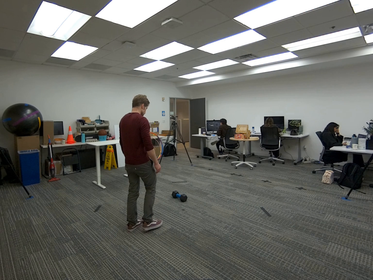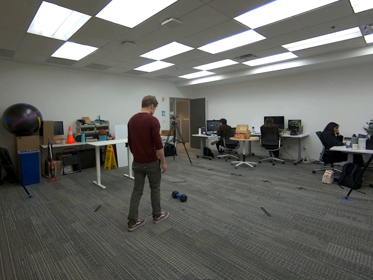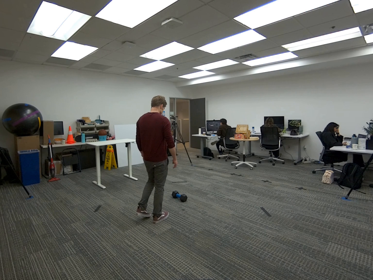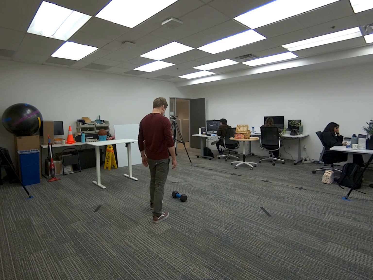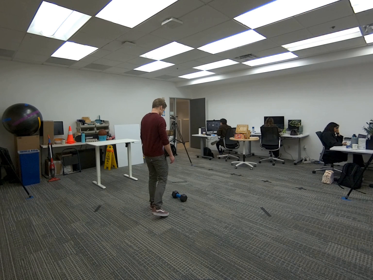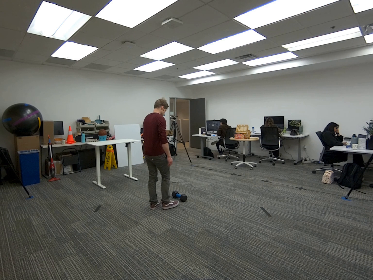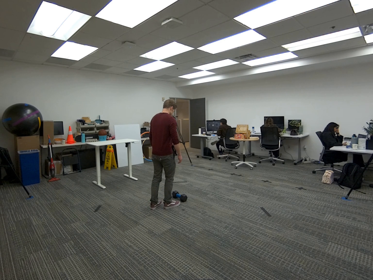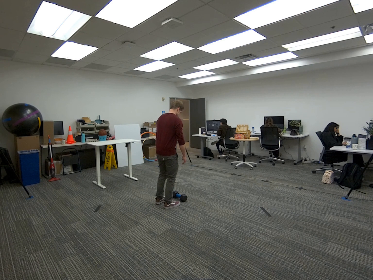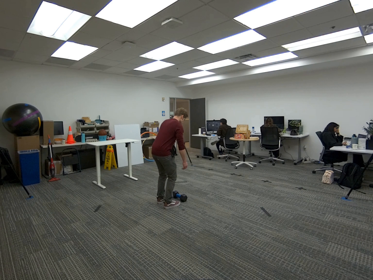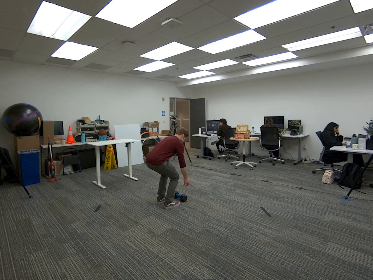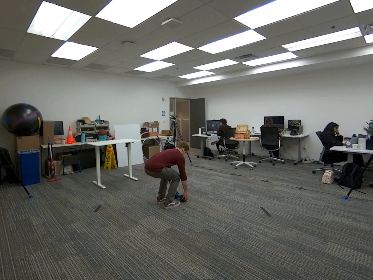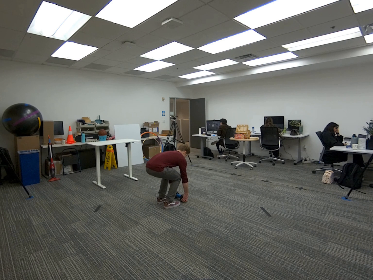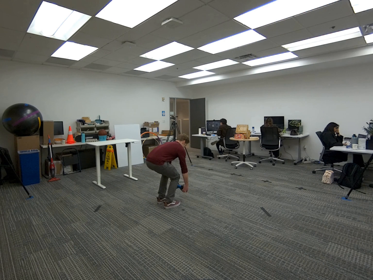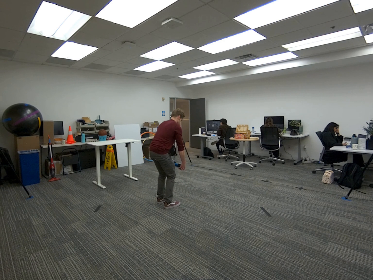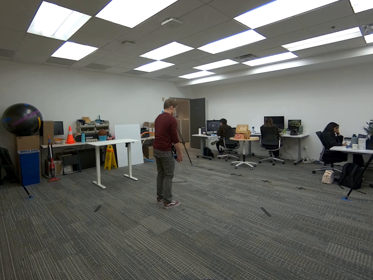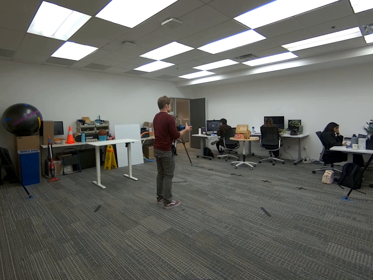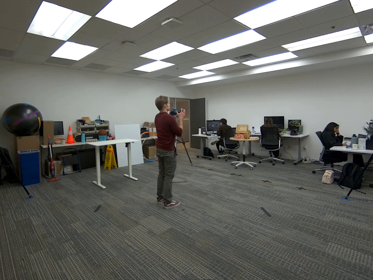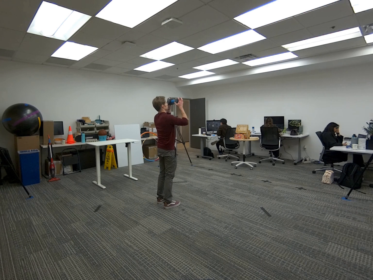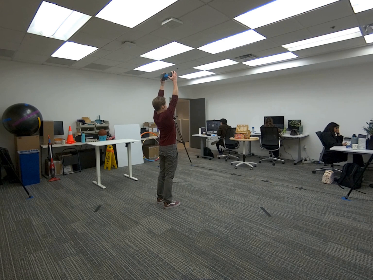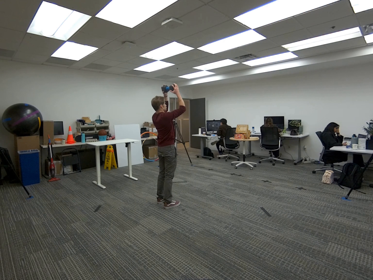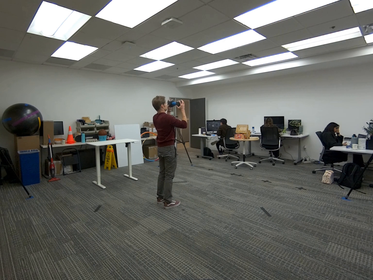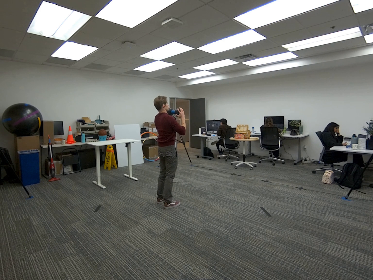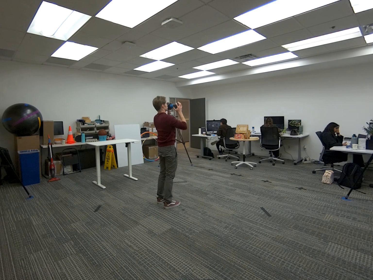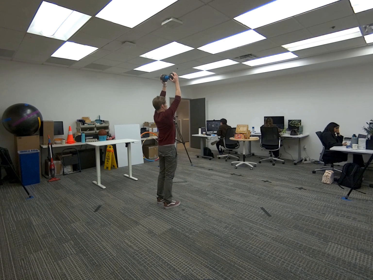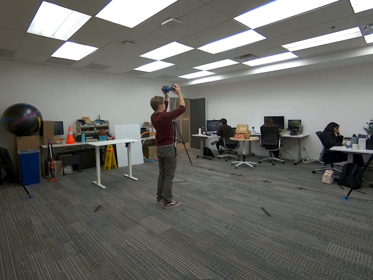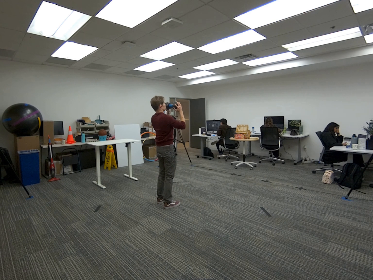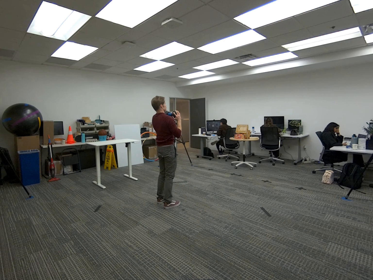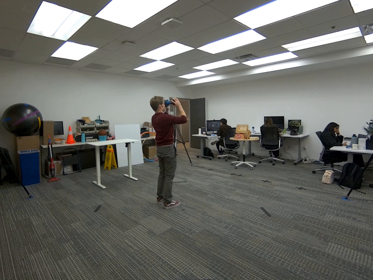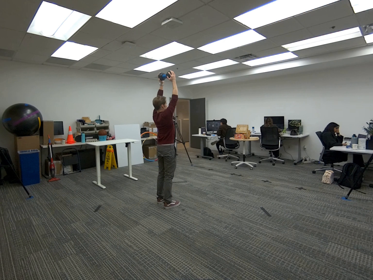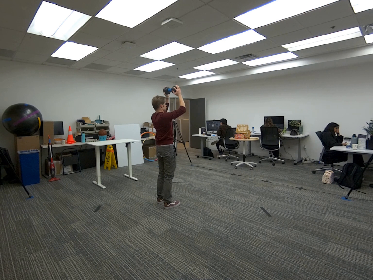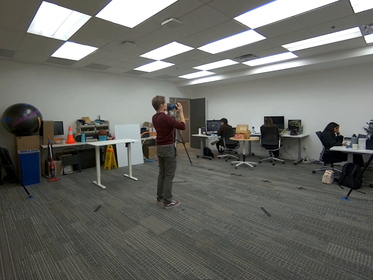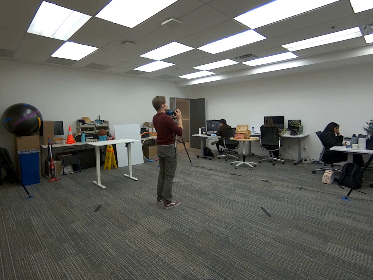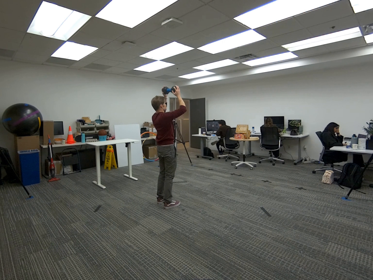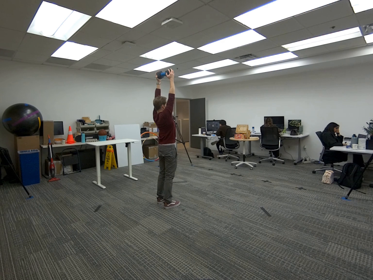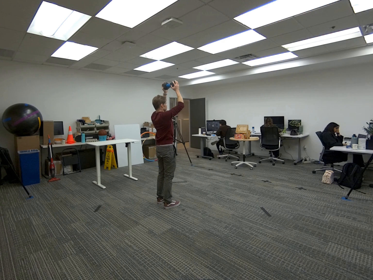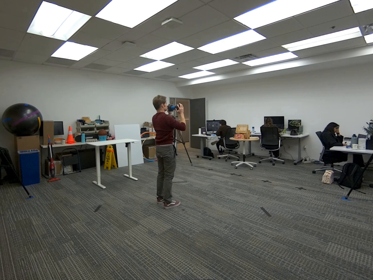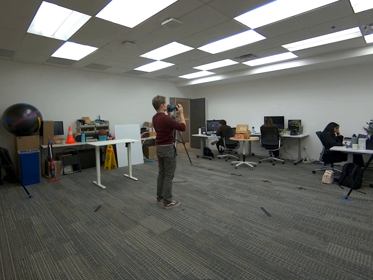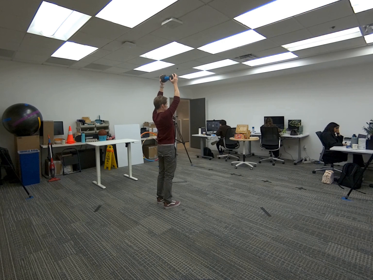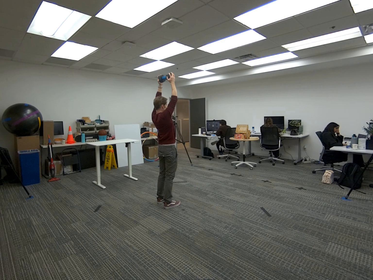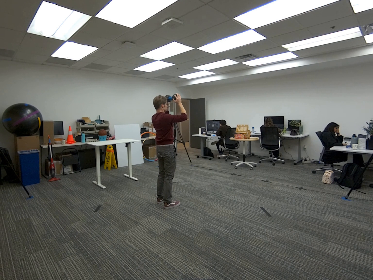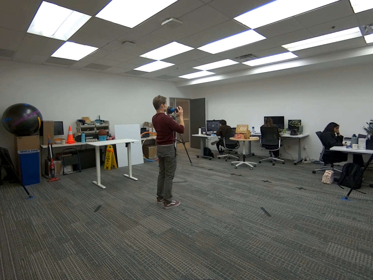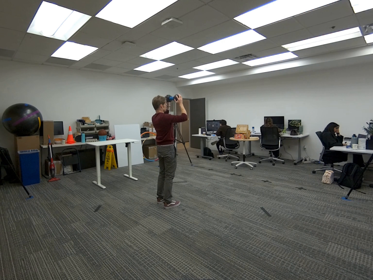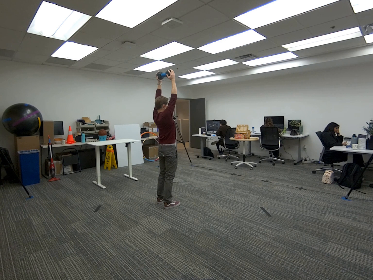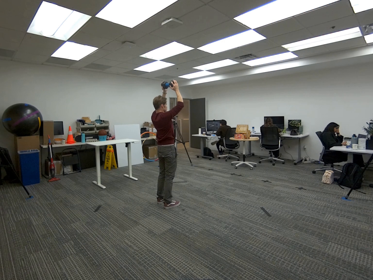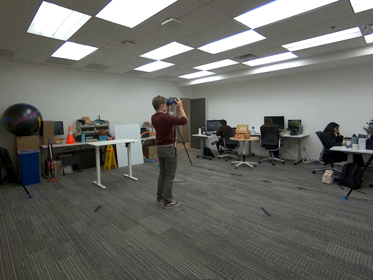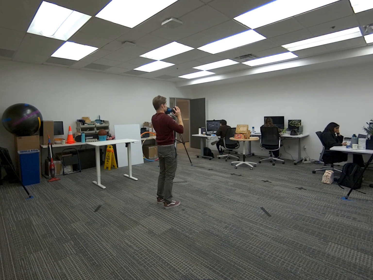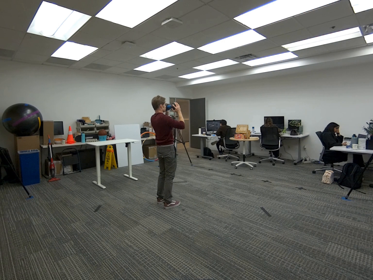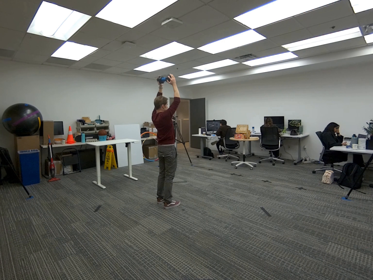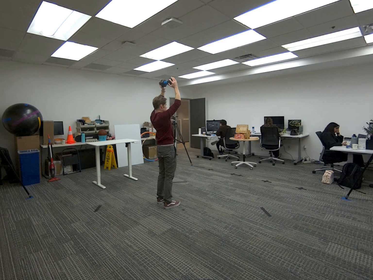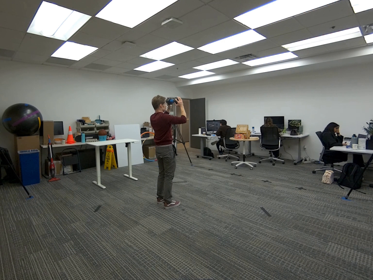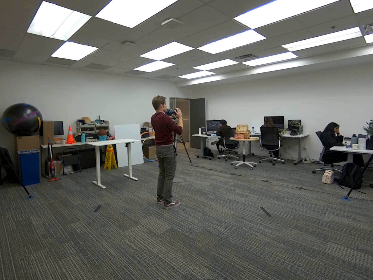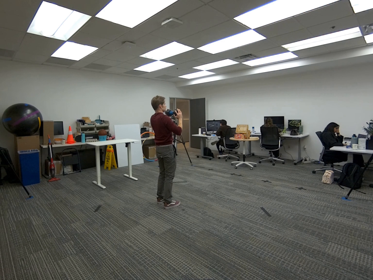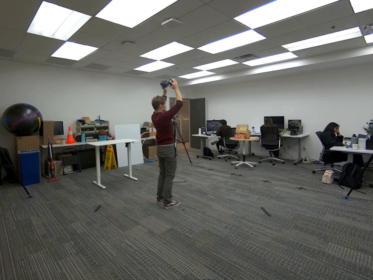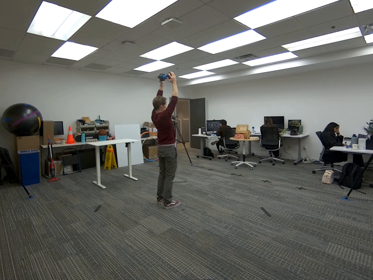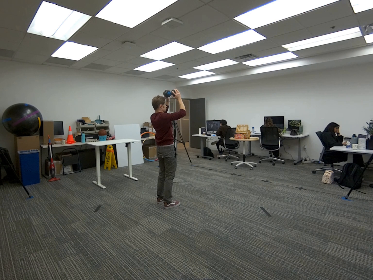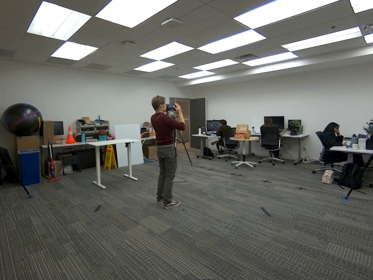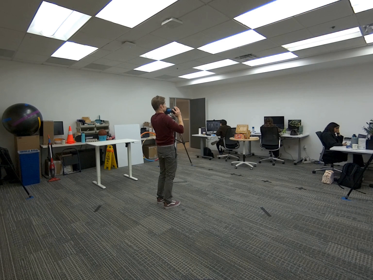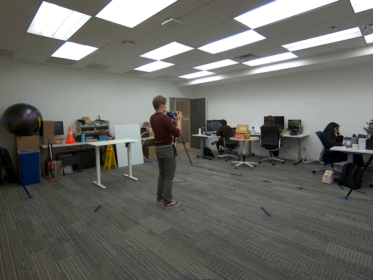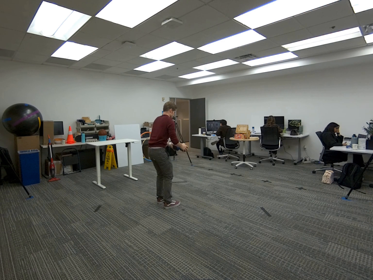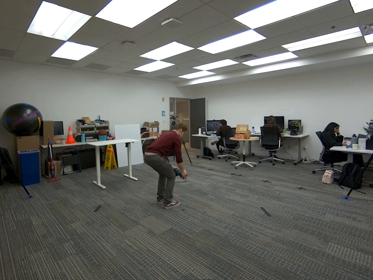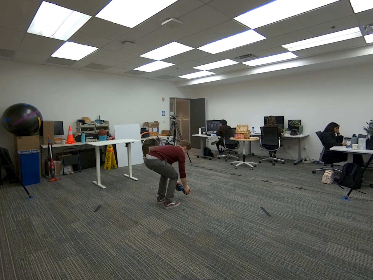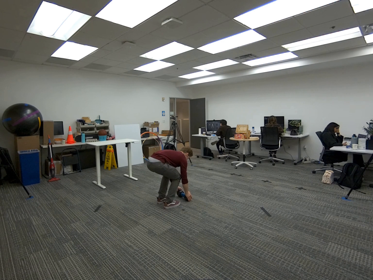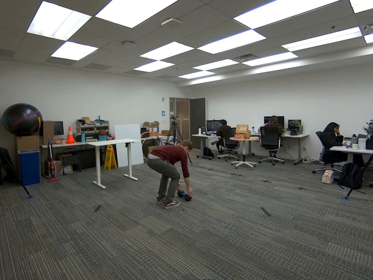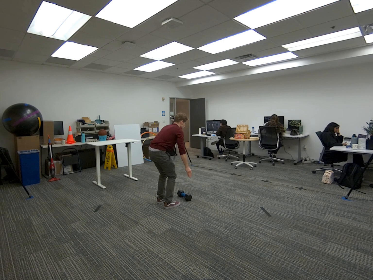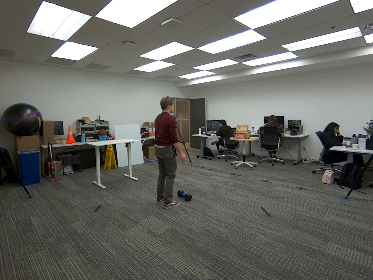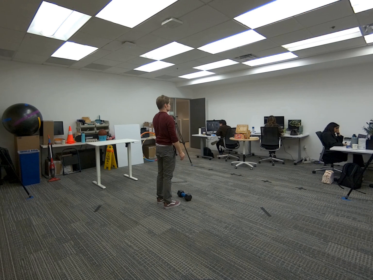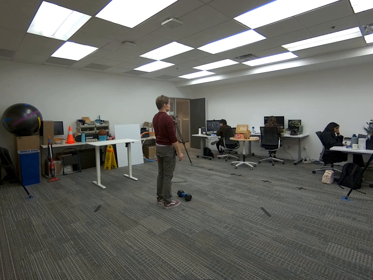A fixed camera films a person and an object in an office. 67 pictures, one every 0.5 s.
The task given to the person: Walk to the dumbbell and grasp it with both hands. Lift the dumbbell to shoulder height, then press it overhead until your arms are extended. Lower the dumbbell back to shoulder height and repeat the movement continuously. When finished, carefully lower the dumbbell and place it back on the ground.
